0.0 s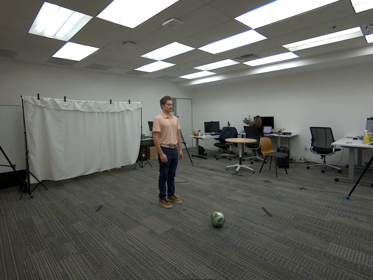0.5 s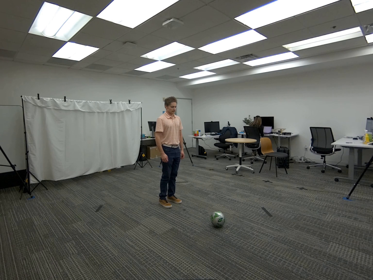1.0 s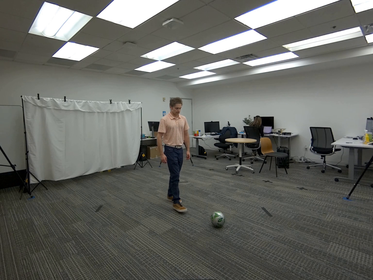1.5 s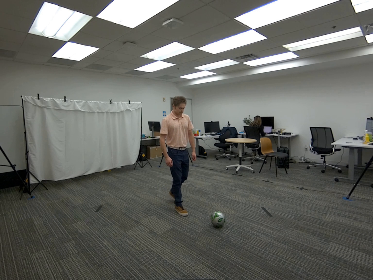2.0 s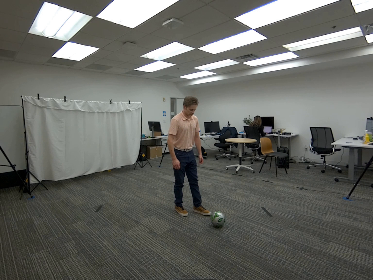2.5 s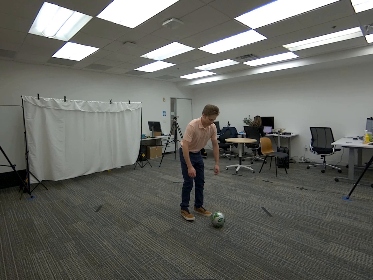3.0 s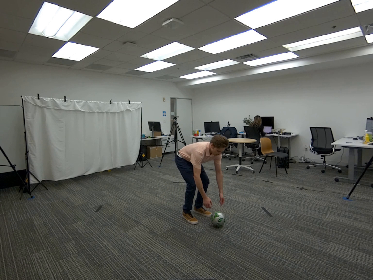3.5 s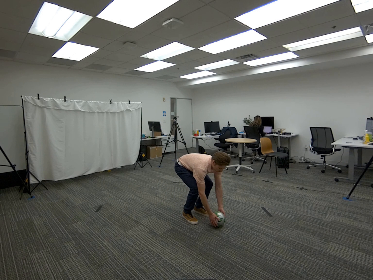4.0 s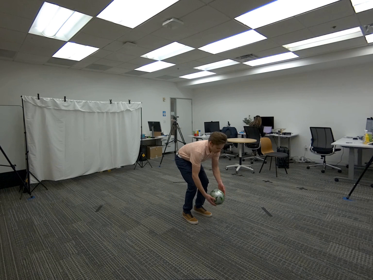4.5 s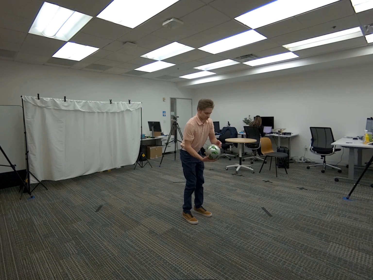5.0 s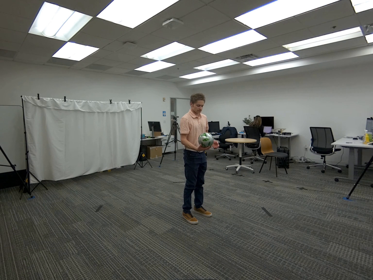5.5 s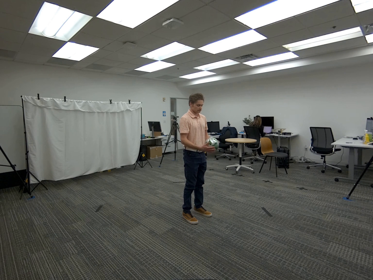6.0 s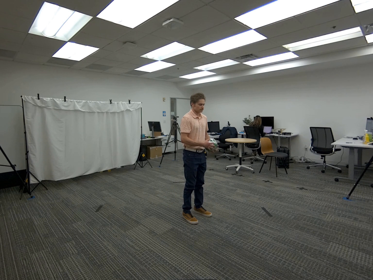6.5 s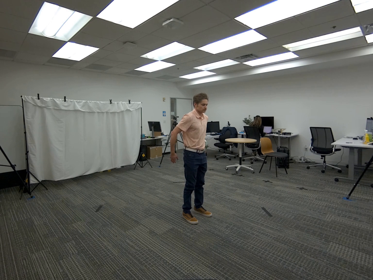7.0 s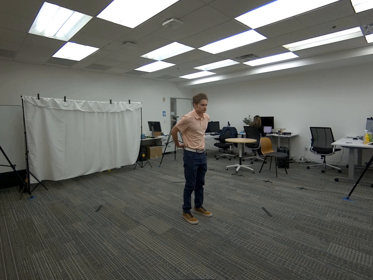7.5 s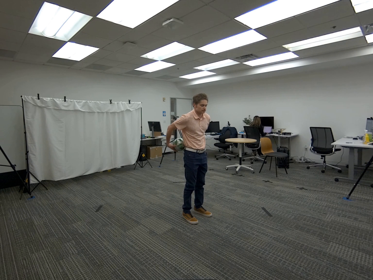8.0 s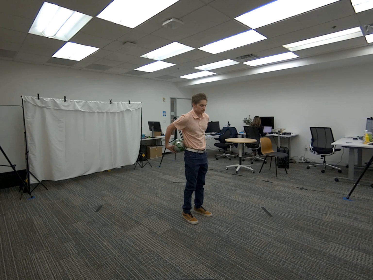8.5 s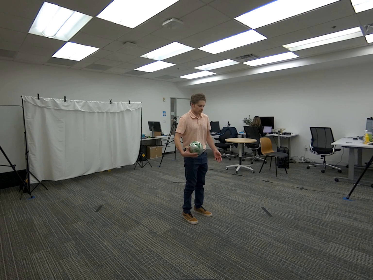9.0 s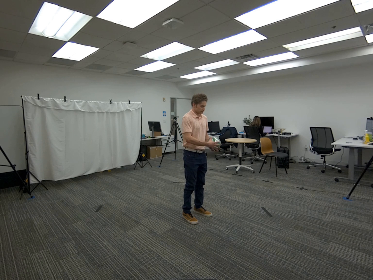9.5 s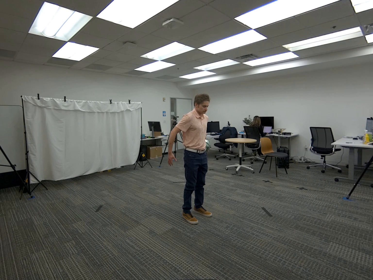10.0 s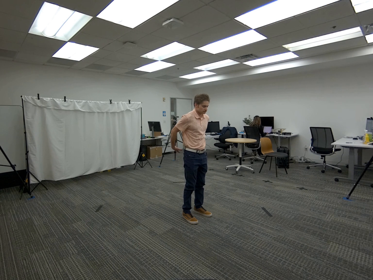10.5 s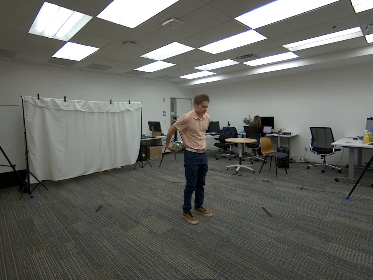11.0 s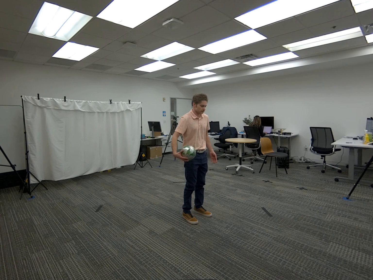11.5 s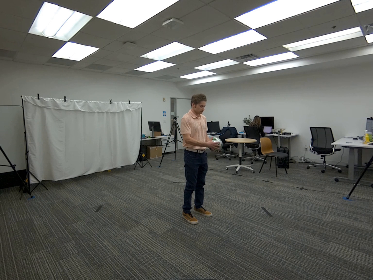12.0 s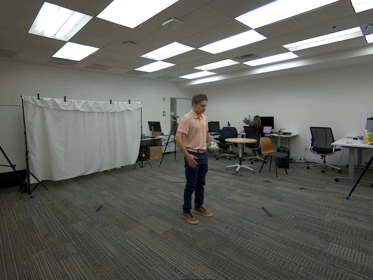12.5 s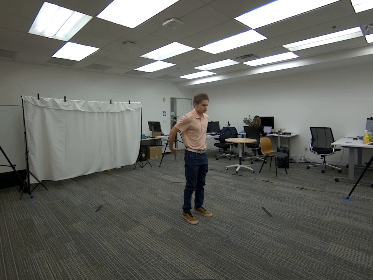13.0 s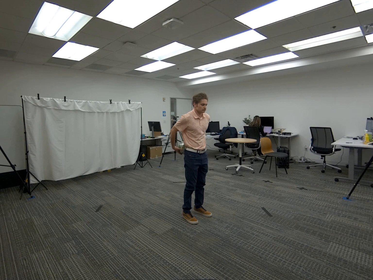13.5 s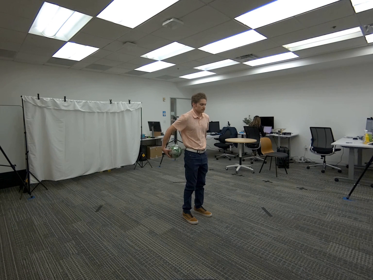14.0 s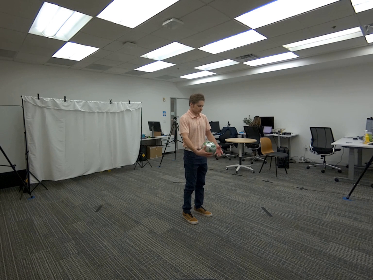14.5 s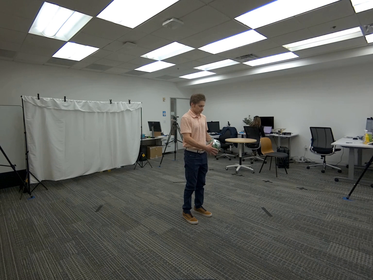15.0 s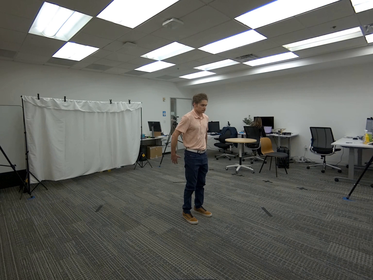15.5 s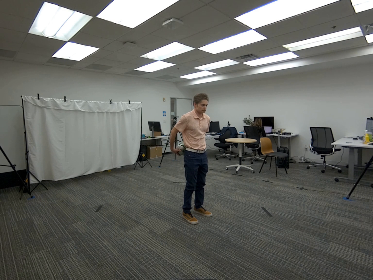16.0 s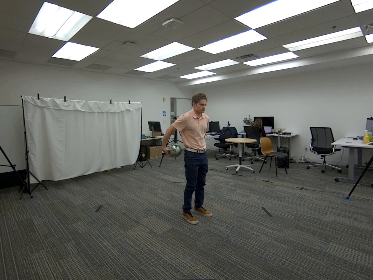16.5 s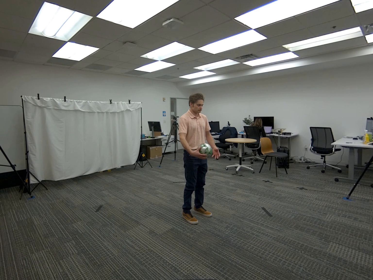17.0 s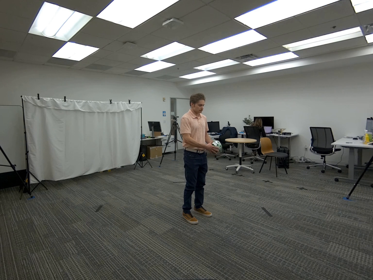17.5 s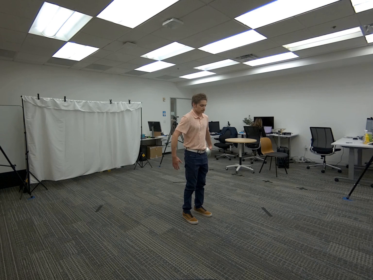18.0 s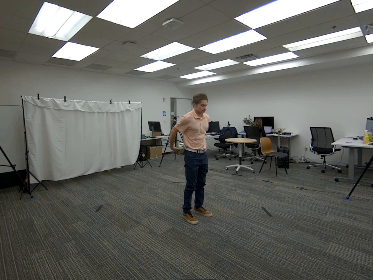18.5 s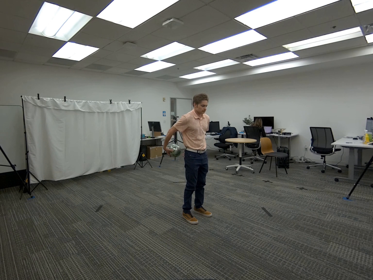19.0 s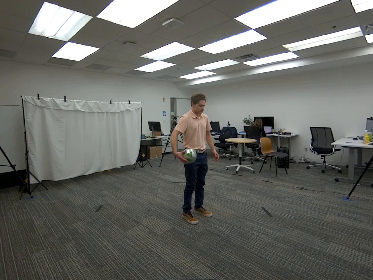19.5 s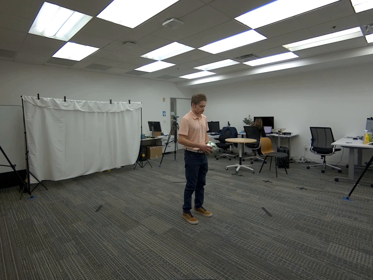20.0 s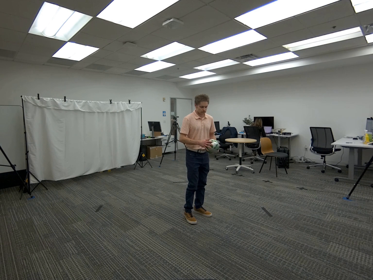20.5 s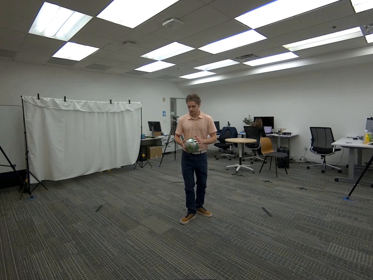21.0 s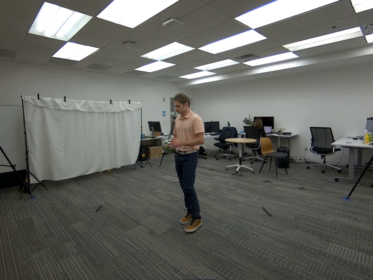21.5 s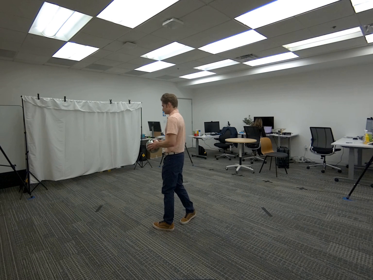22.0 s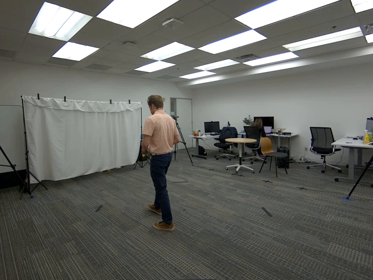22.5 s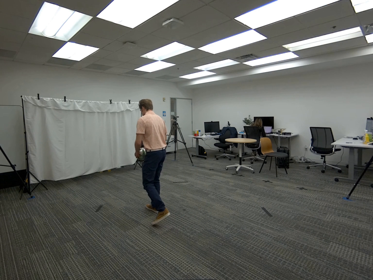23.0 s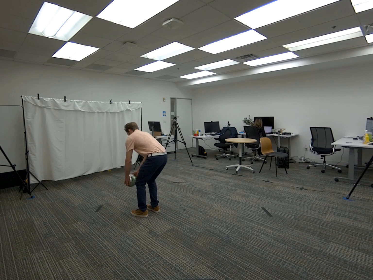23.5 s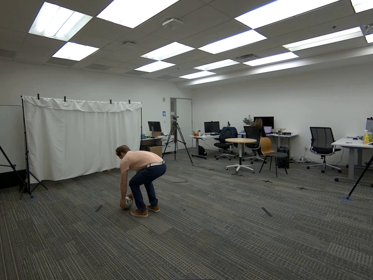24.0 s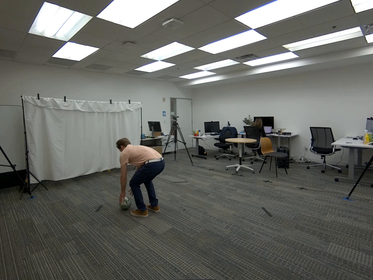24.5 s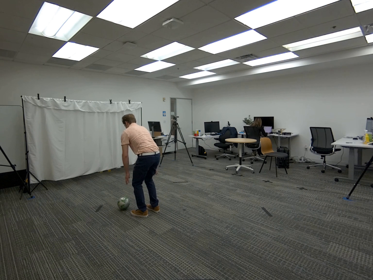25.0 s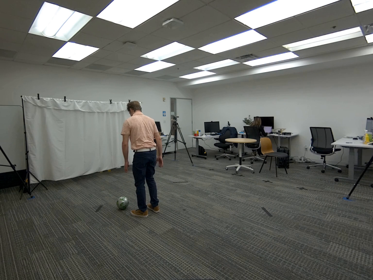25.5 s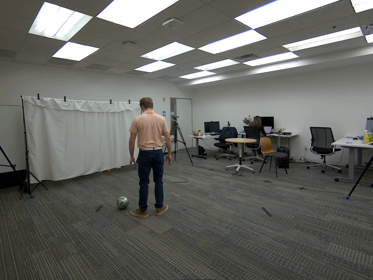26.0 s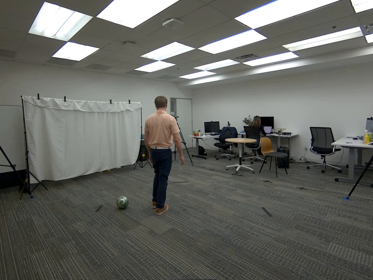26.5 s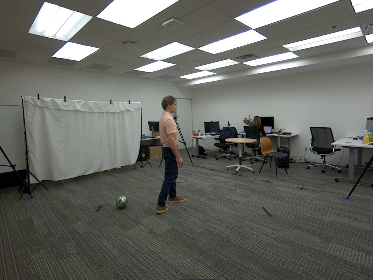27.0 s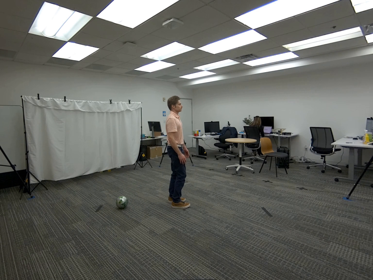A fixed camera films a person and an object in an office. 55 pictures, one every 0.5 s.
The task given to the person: Walk over to the soccer ball and pick up the soccer ball and rotate the soccer ball around your body.
